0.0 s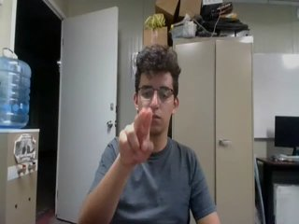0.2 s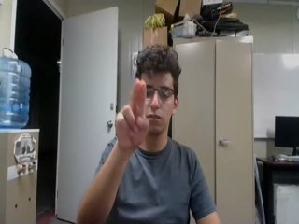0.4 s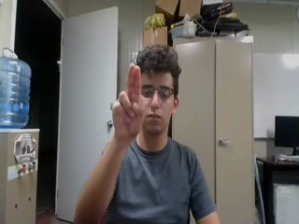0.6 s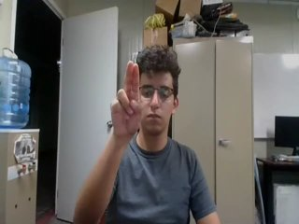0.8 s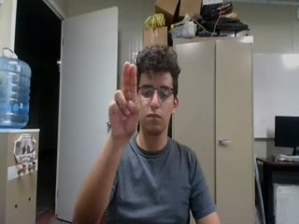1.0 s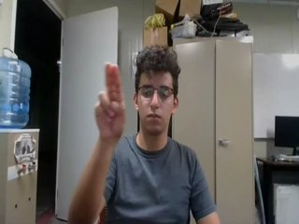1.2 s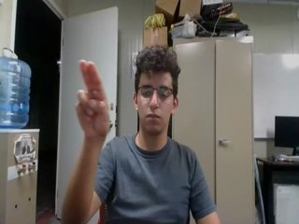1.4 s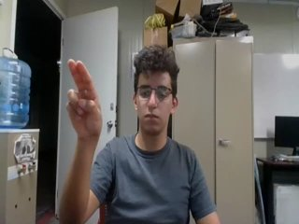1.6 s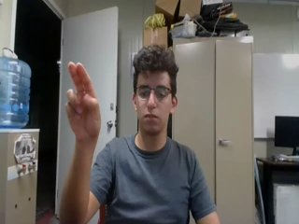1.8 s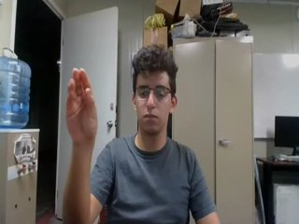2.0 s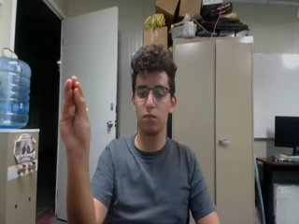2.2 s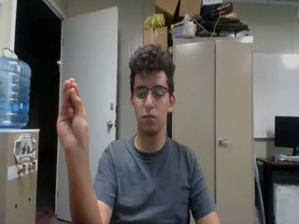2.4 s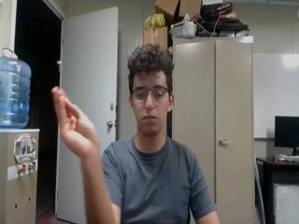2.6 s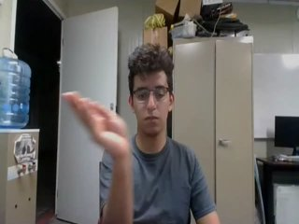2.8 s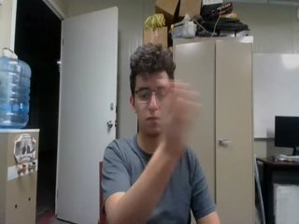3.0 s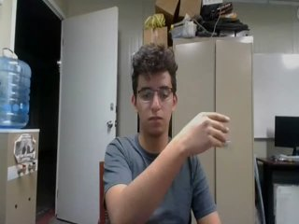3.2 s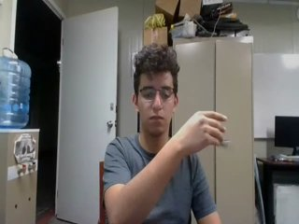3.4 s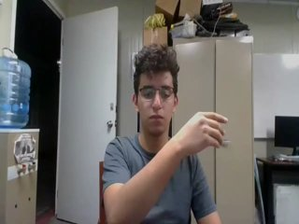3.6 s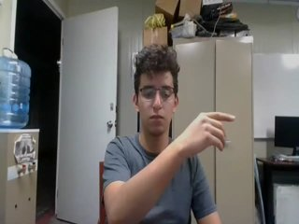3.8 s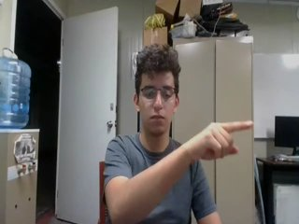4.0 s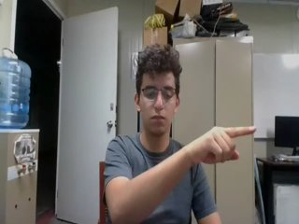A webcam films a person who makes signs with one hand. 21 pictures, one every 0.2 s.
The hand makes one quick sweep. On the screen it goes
to the right.
0.0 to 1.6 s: Pointing with two fingers.
1.7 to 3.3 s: On the screen the hand sweeps to the right. The name of the sign: Throw left.
3.4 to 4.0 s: Pointing with one finger.
